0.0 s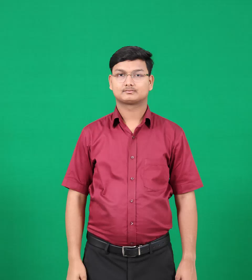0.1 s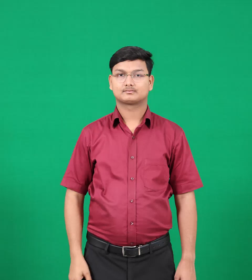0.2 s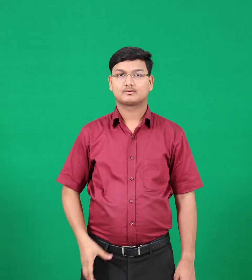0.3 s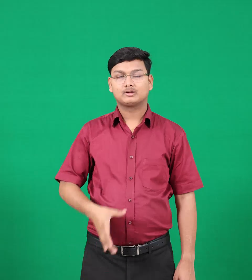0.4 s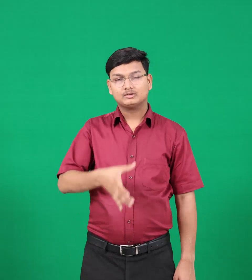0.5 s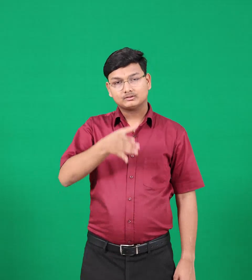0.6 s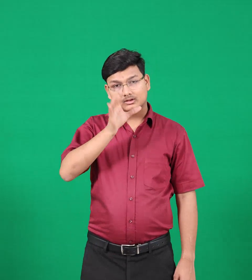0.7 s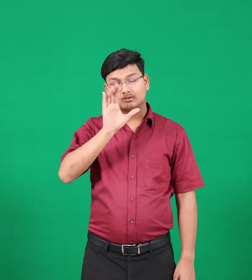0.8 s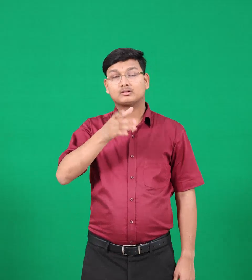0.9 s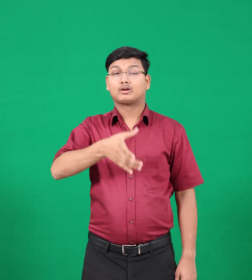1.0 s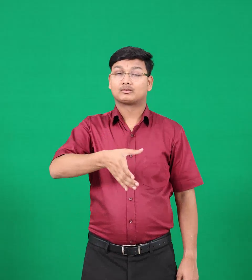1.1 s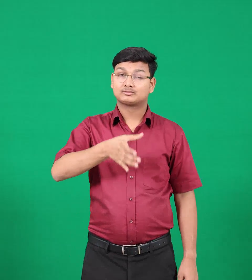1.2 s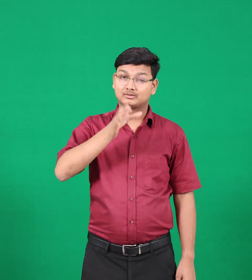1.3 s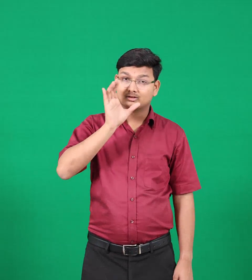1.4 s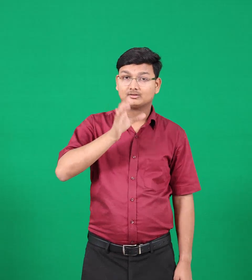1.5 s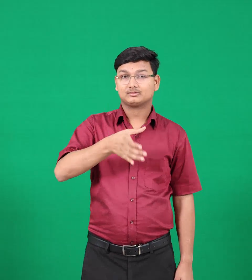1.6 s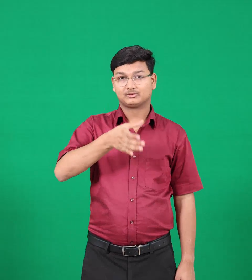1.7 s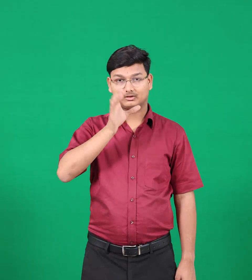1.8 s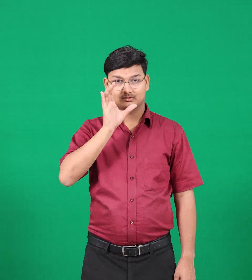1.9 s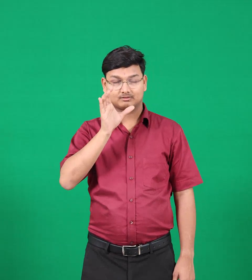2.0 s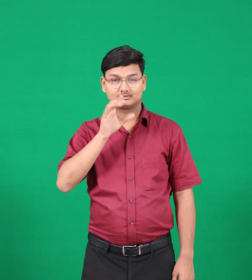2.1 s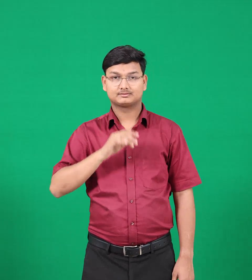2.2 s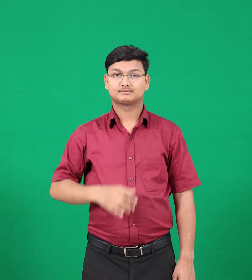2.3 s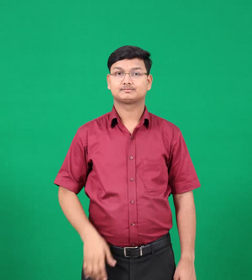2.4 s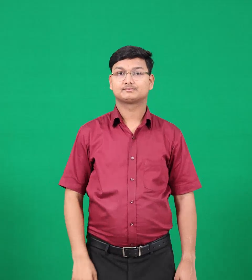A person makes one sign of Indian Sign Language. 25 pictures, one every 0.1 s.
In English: drinks
